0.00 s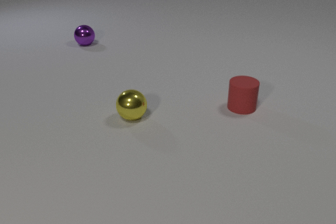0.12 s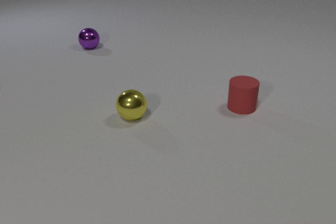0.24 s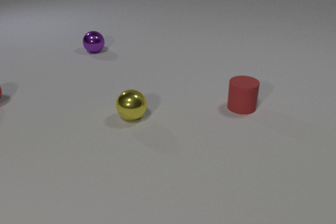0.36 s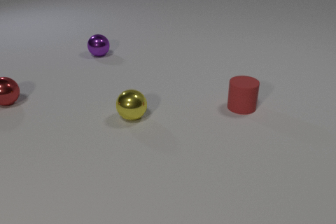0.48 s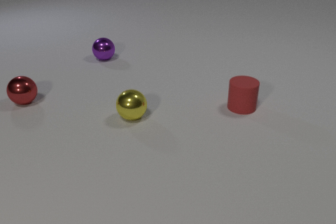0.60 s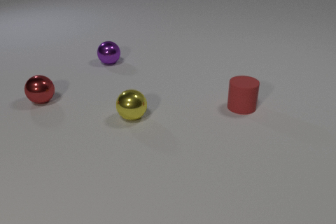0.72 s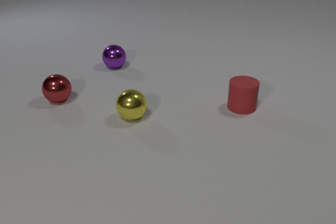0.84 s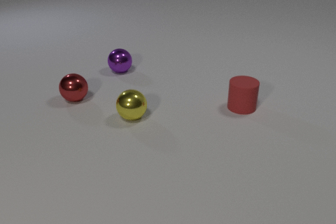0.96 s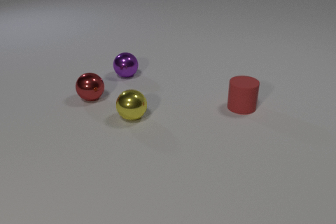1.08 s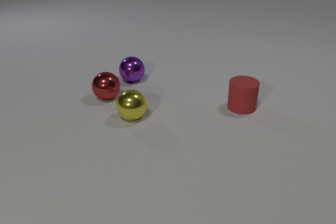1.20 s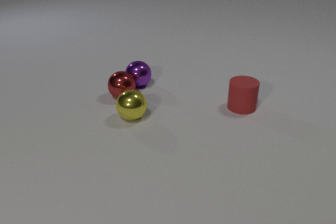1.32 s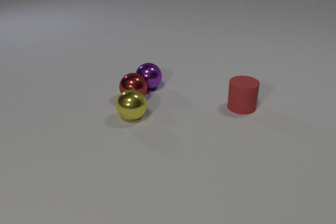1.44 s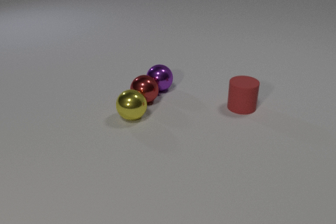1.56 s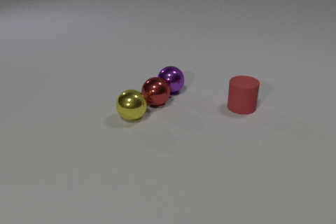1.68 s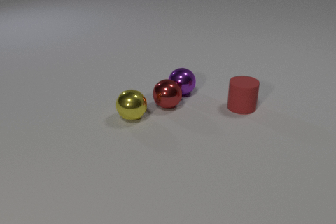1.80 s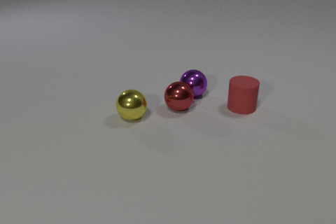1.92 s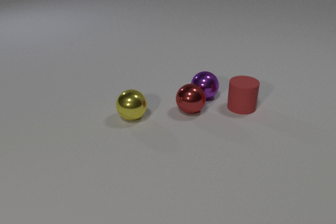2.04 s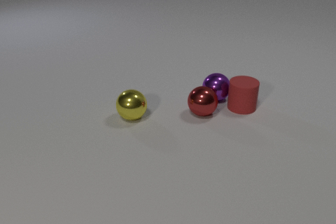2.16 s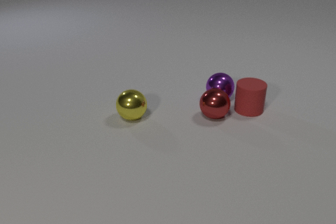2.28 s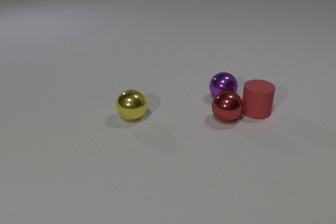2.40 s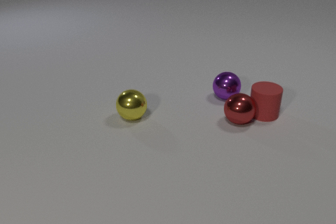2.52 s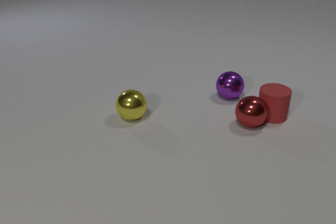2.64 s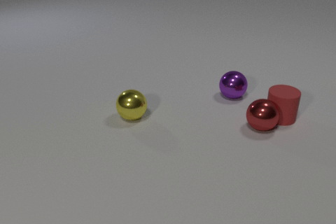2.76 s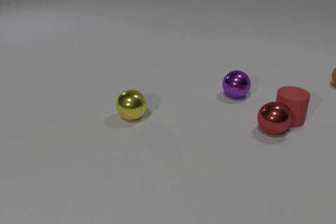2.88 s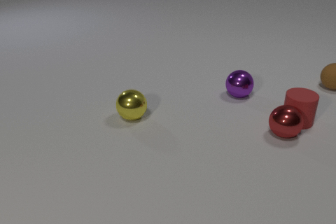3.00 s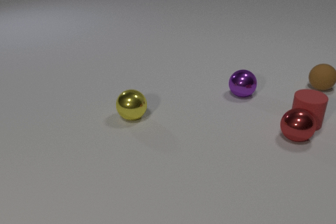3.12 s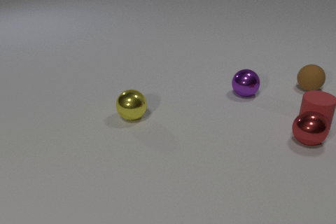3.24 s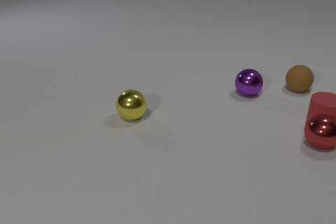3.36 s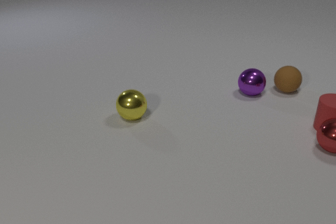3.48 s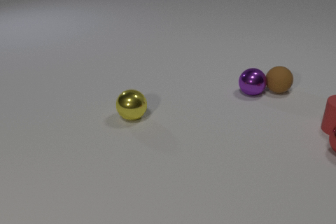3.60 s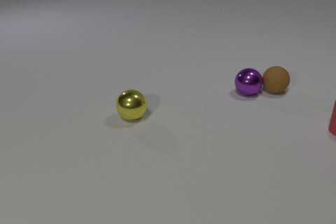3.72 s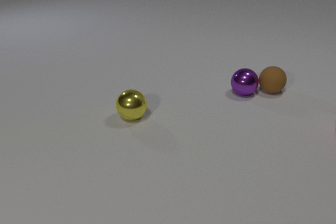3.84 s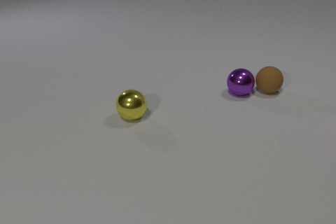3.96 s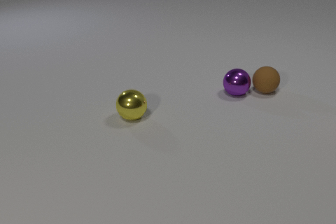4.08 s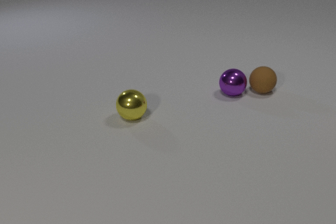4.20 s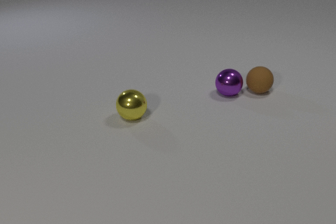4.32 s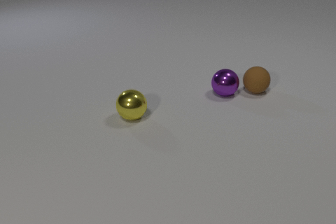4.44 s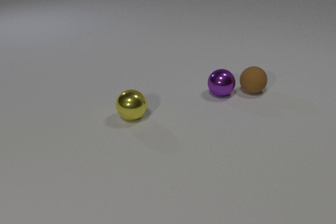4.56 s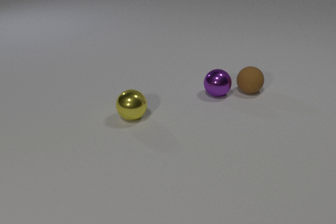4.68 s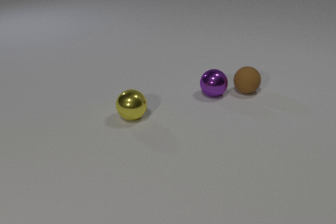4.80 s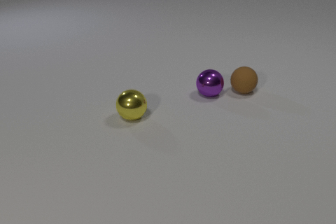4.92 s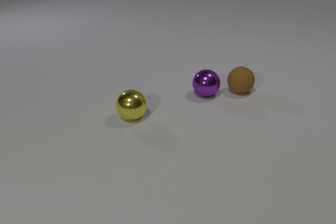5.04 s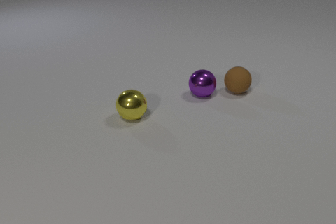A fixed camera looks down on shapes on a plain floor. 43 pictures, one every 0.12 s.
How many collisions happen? 4.
How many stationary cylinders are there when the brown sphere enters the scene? 0.
How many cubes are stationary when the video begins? 0.
0.00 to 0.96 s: The red metal sphere comes in at the left edge, rolls to the right. The purple metal sphere rolls toward the camera and to the right.
0.96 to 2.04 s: The red metal sphere rolls to the right. The purple metal sphere rolls to the right and toward the camera. The red metal sphere and the purple metal sphere collide. The purple metal sphere and the red rubber cylinder collide.
2.04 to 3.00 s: The red metal sphere rolls to the right. The purple metal sphere rolls to the right and away from the camera. The red rubber cylinder slides to the right. The brown rubber sphere comes in at the right edge, rolls to the left and toward the camera. The red metal sphere and the red rubber cylinder collide.
3.00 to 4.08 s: The red metal sphere rolls to the right, leaves at the right edge. The purple metal sphere rolls to the left. The red rubber cylinder slides to the right, leaves at the right edge. The brown rubber sphere rolls to the left and toward the camera. The purple metal sphere and the brown rubber sphere collide.
4.08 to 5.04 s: The purple metal sphere rolls to the left. The brown rubber sphere rolls to the left.
